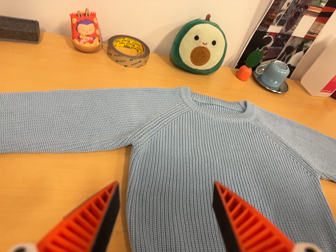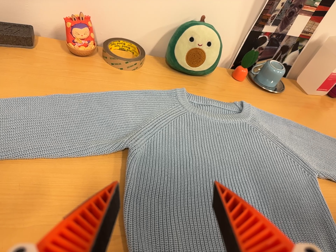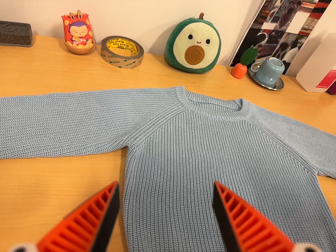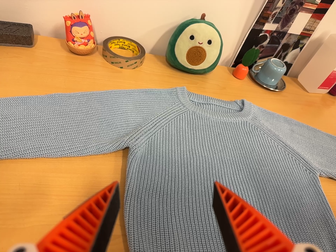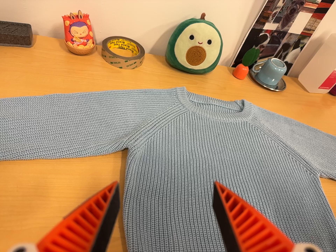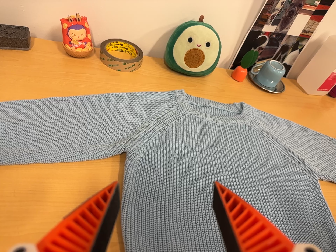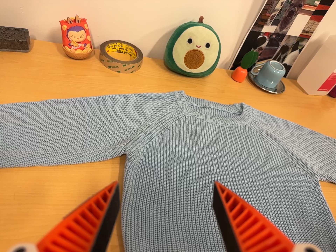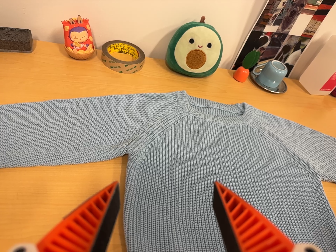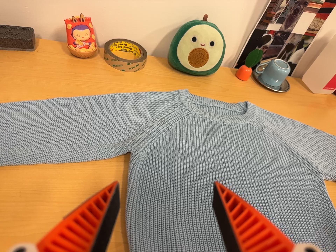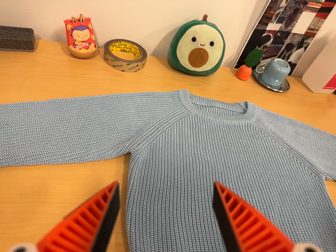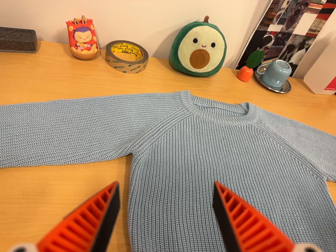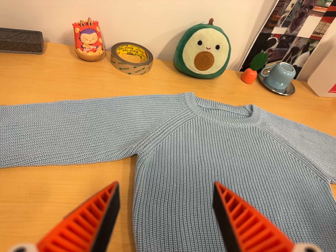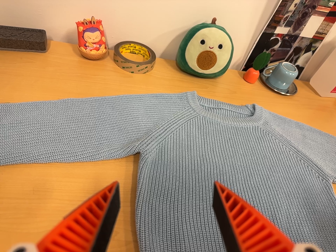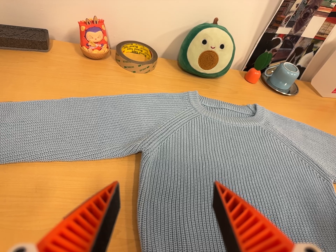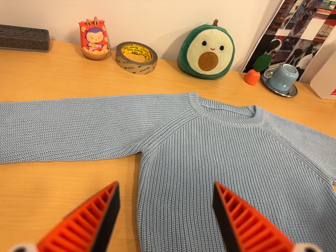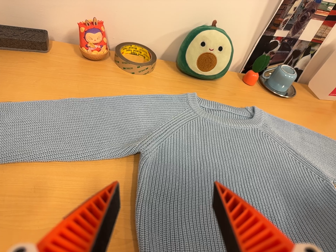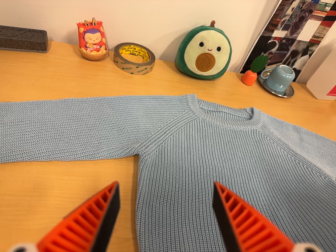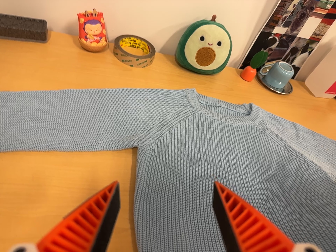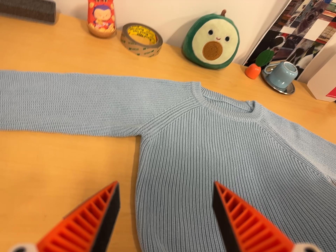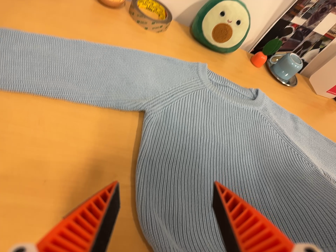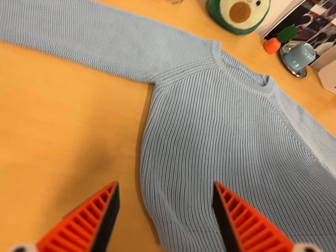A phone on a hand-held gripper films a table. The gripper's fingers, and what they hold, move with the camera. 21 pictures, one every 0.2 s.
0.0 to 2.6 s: The camera shifts only a little, or ends up much as it began.
2.6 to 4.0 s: The camera travels to its left, about 7 cm. Its aim tips toward the bottom of its view by about 10 degrees, and the scene shifts upward. It rolls about its line of sight by about 15 degrees, and the scene rotates clockwise.
The film runs forward here.
